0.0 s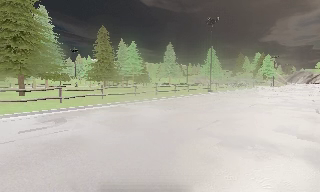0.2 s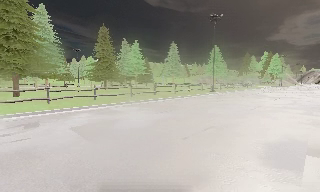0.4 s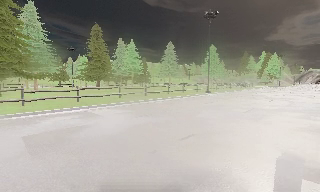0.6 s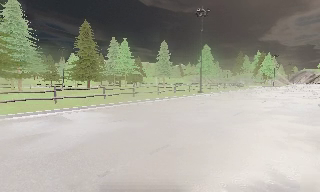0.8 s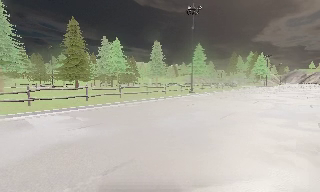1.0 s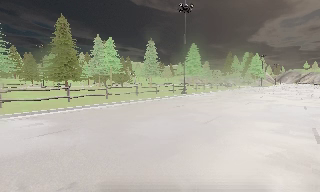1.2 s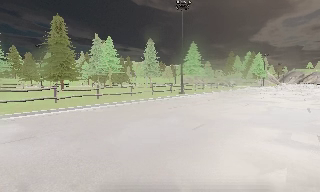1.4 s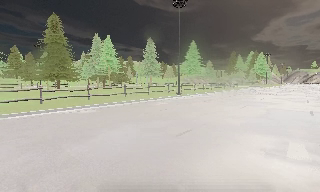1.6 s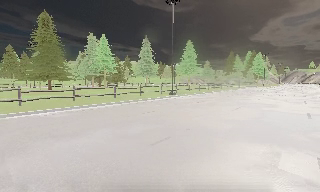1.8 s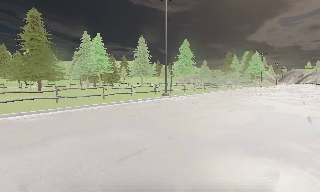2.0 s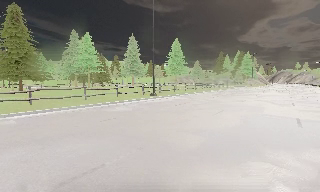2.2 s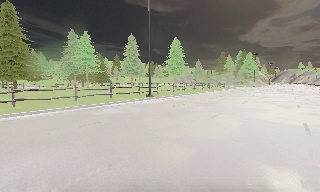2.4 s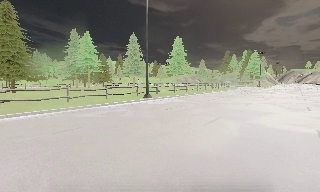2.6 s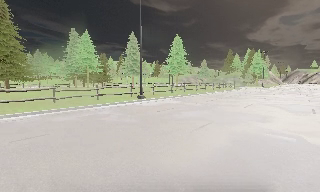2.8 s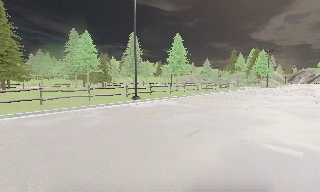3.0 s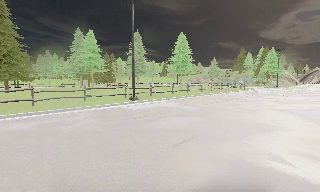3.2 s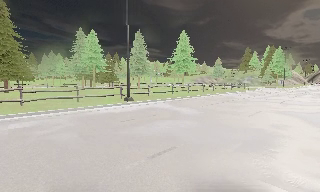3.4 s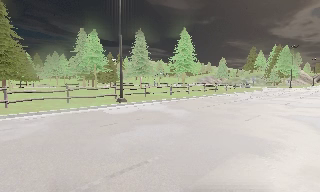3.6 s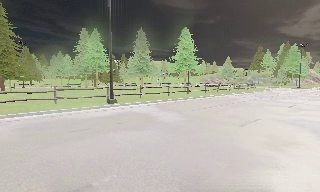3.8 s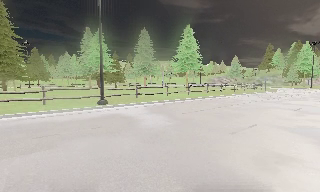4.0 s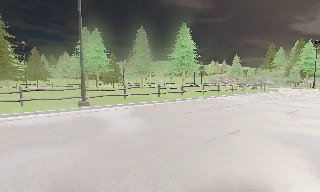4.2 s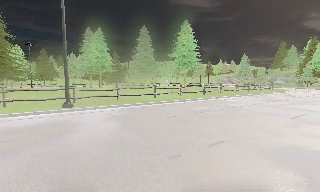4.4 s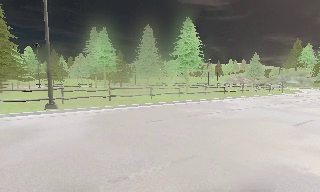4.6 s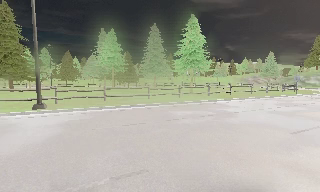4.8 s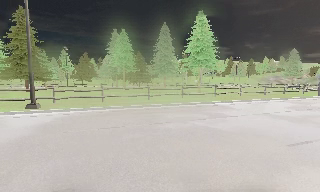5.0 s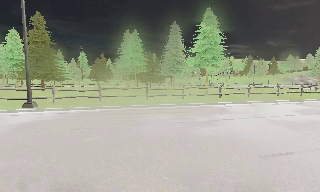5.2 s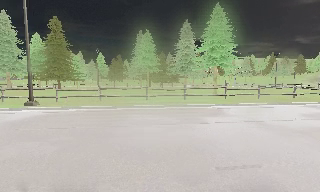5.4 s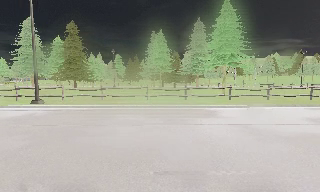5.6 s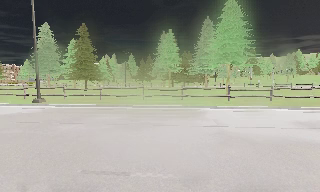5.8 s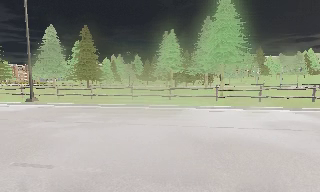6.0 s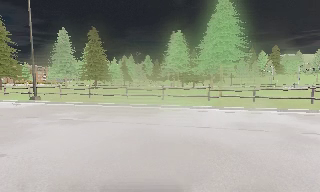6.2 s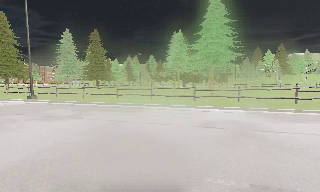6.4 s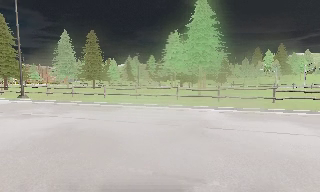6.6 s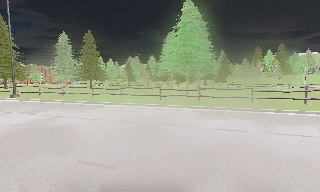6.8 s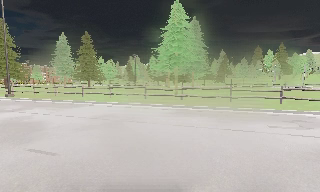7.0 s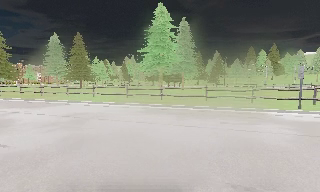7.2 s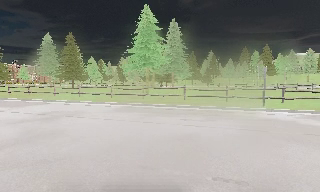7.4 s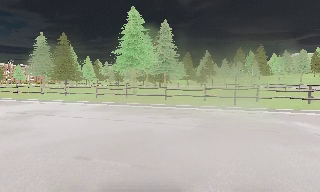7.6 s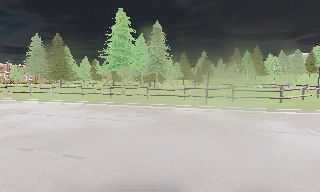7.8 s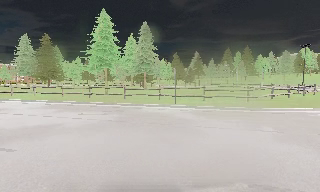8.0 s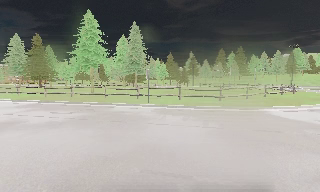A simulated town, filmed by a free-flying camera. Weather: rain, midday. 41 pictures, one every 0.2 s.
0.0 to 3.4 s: The camera travels forward and to its right, about 19 m, so what stands in front looms larger.
3.4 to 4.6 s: The camera pans to its left, which is counterclockwise from overhead, by about 15 degrees. It travels to its right and forward, about 9 m, so close, fixed things drift to the left.
4.6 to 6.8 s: The camera pans to its left, which is counterclockwise from overhead, by about 45 degrees. It travels to its right, about 18 m, so close, fixed things drift to the left.
6.8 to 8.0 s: The camera travels to its right, about 11 m, so close, fixed things drift to the left.
The film runs forward here.
